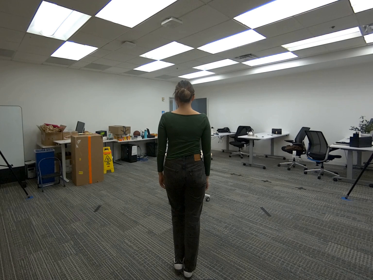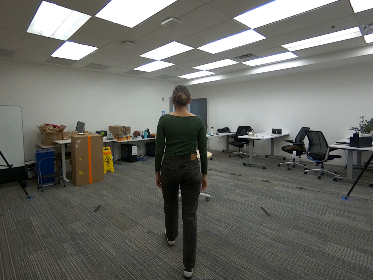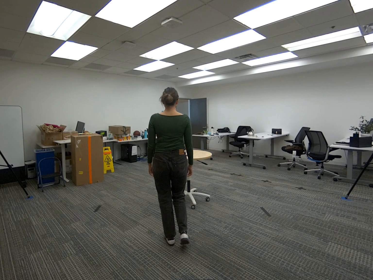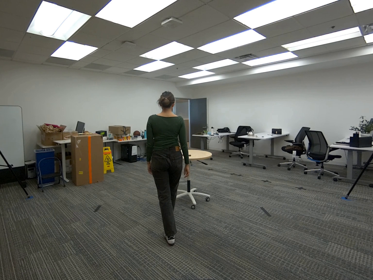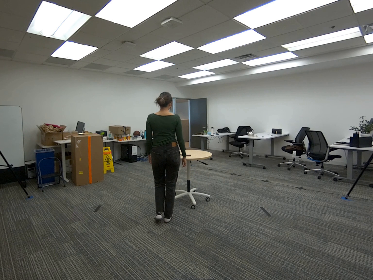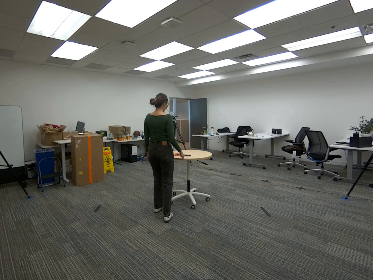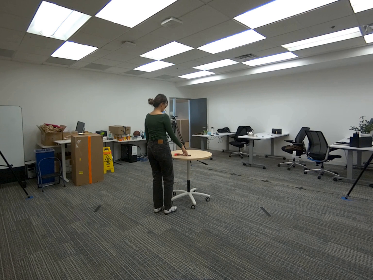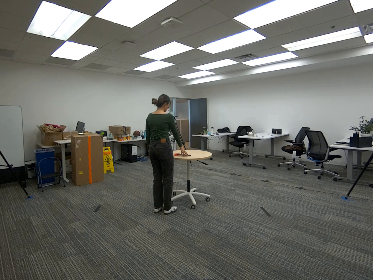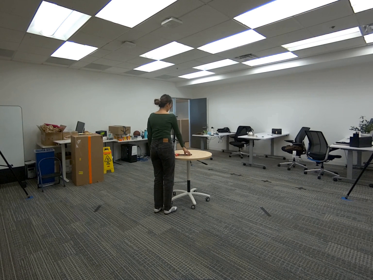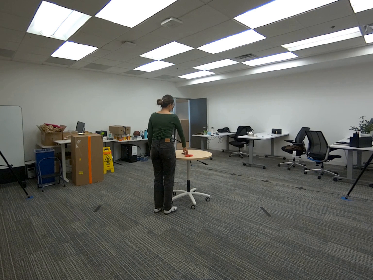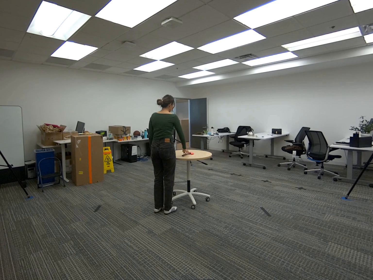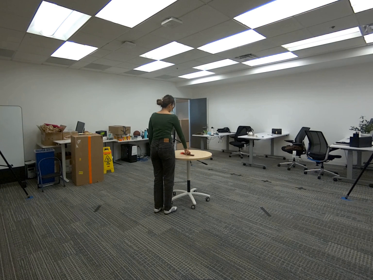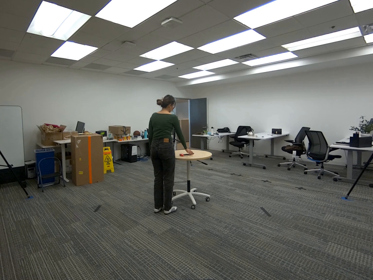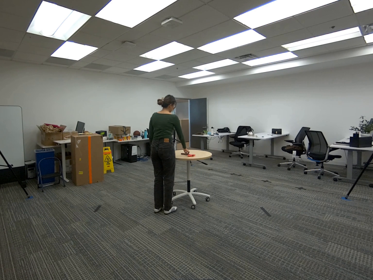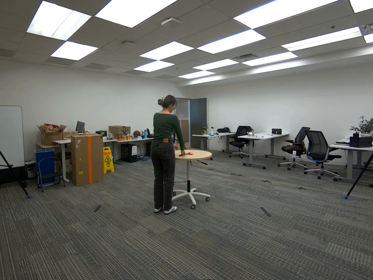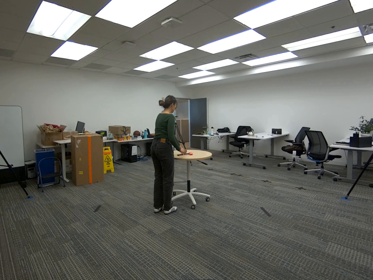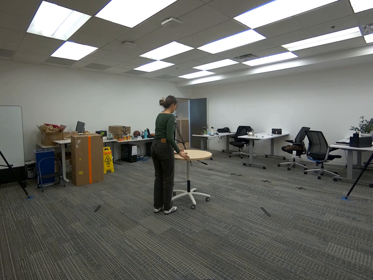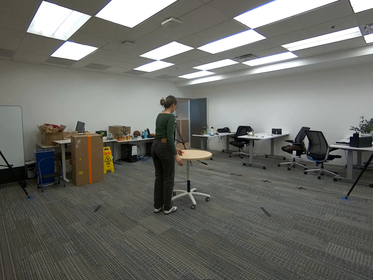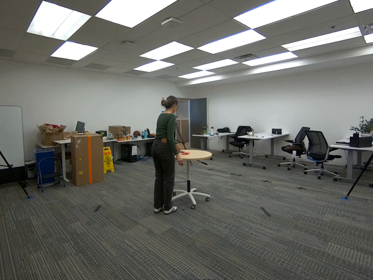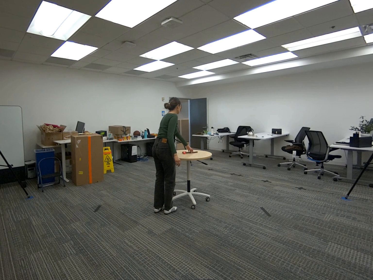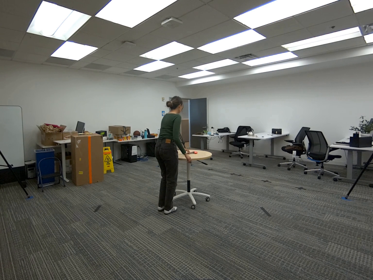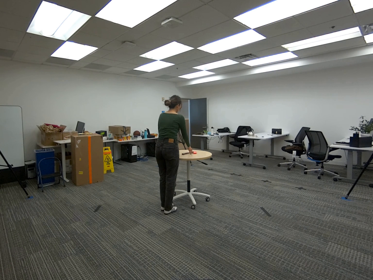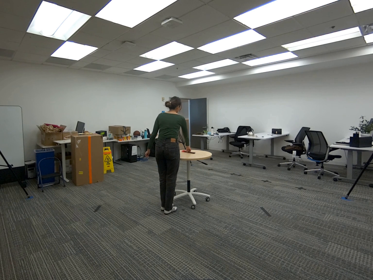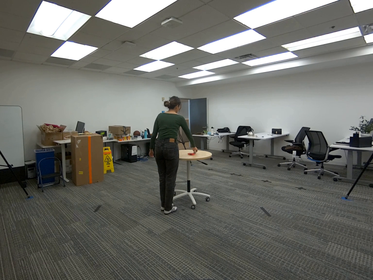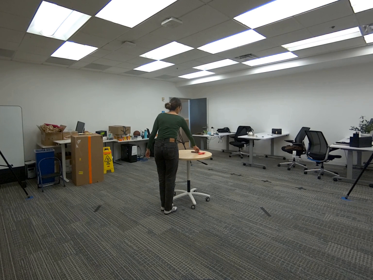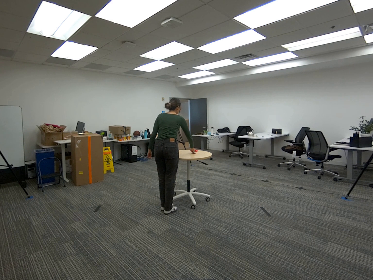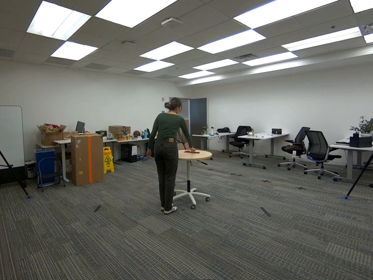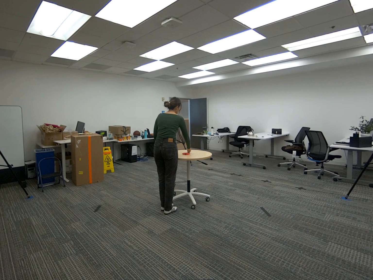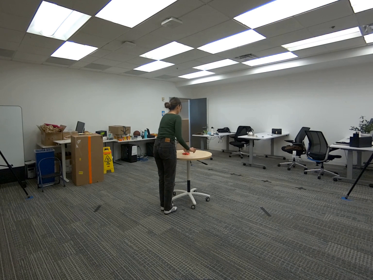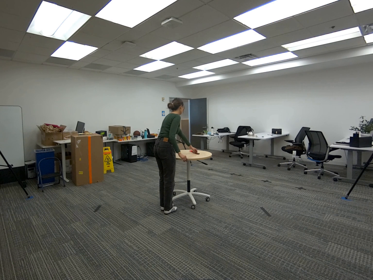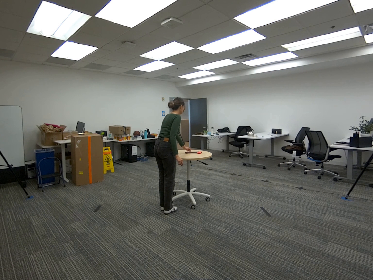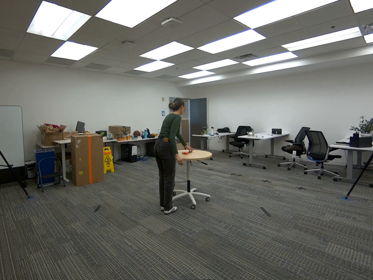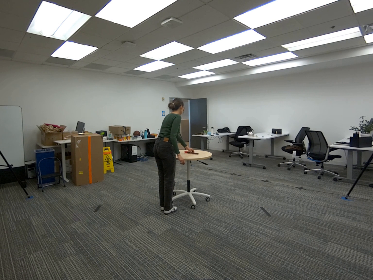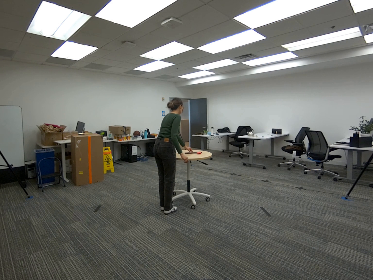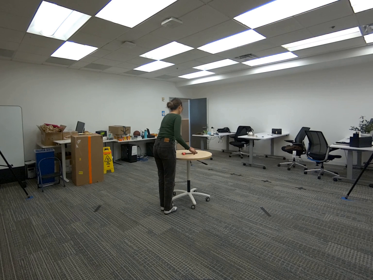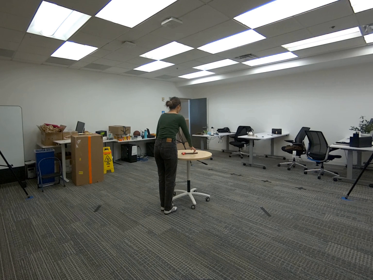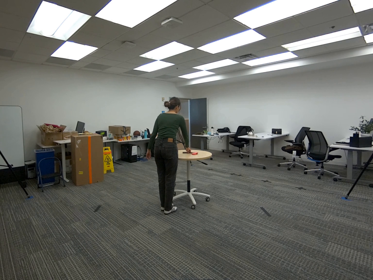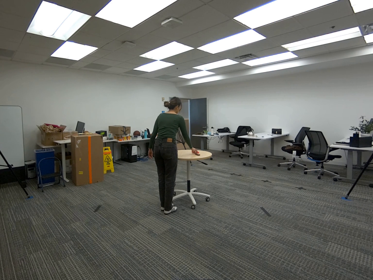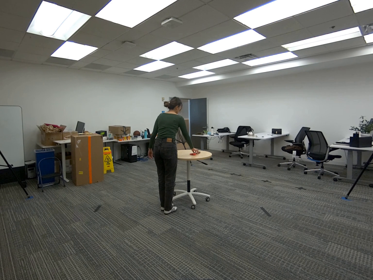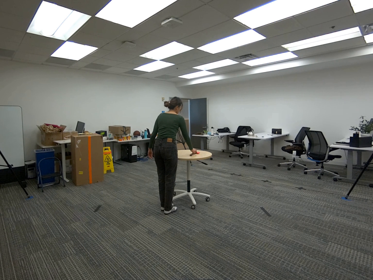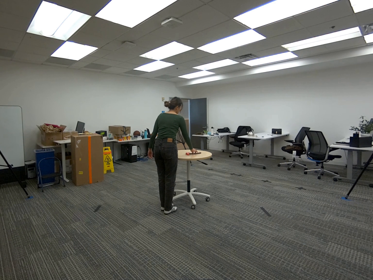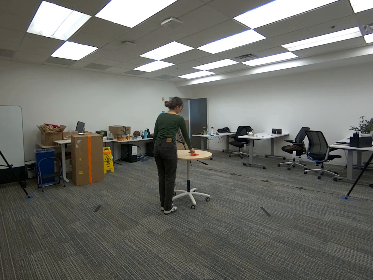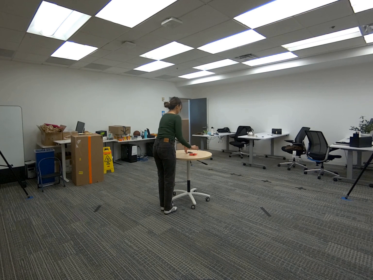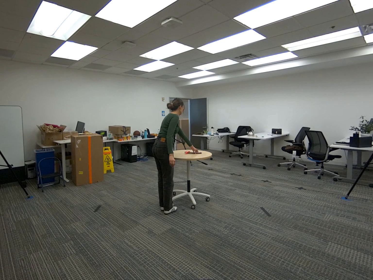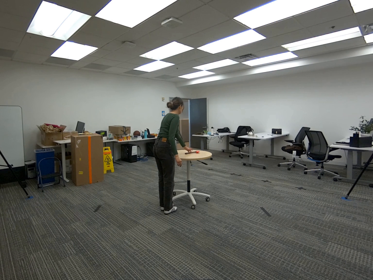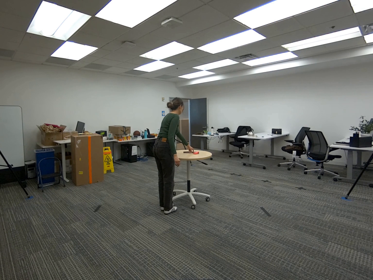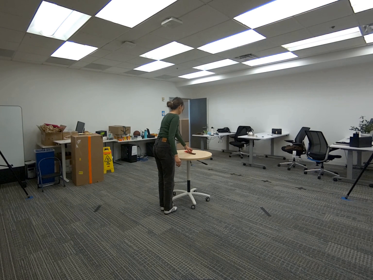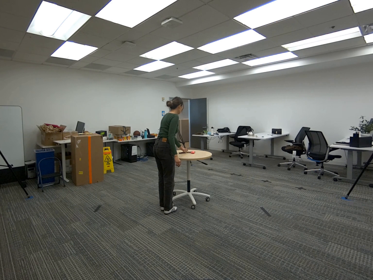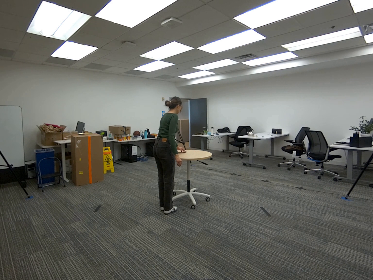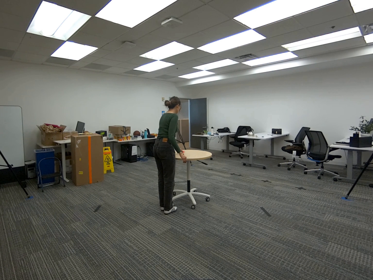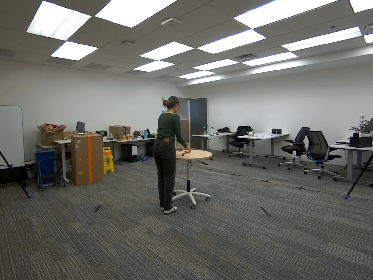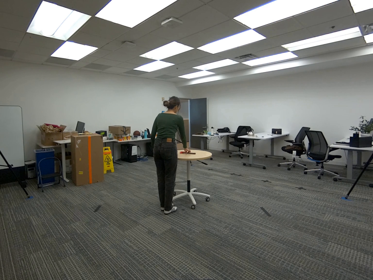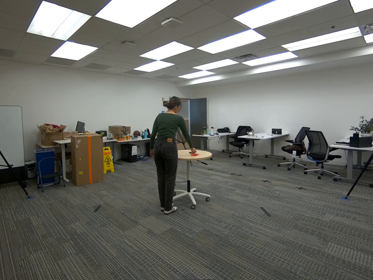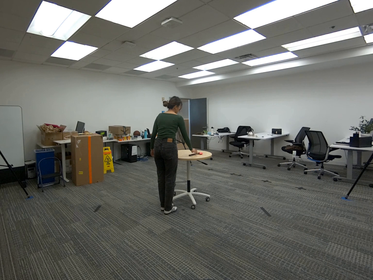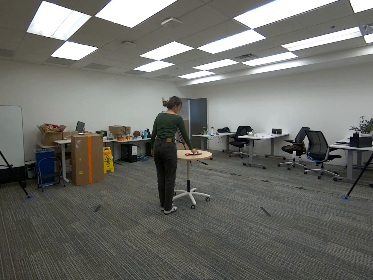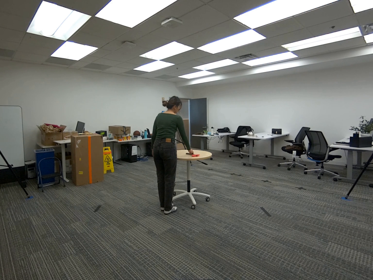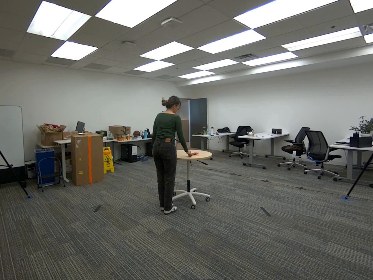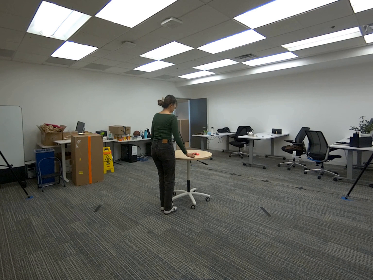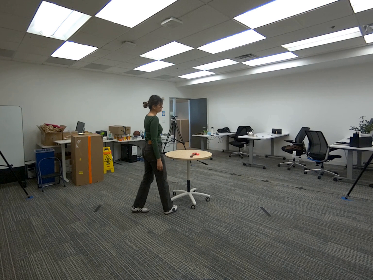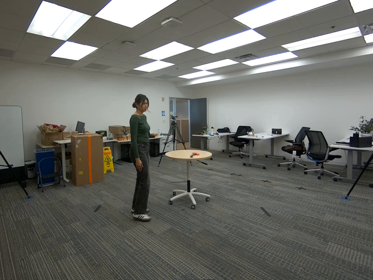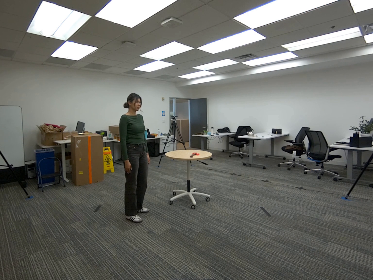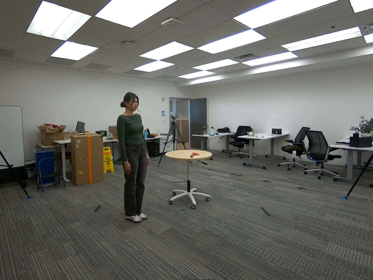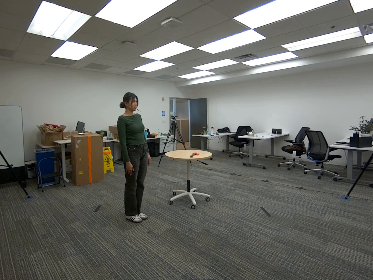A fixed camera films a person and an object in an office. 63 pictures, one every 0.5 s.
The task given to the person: Walk to the round table with the hatchet on top. Reach out and grasp the hatchet with your right hand, then rotate it on the table. Switch to your left hand and rotate the hatchet in the opposite direction on the table. Continue alternating the action between both hands until the sequence ends.
